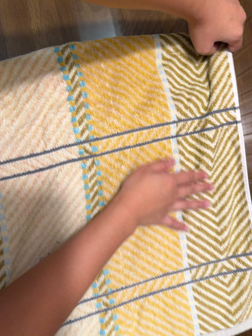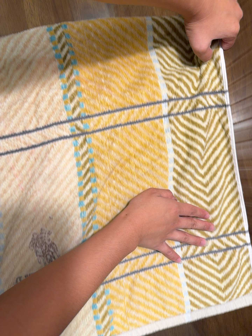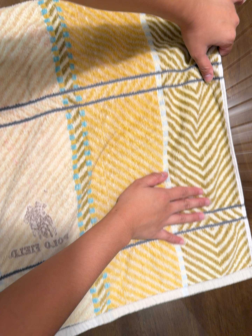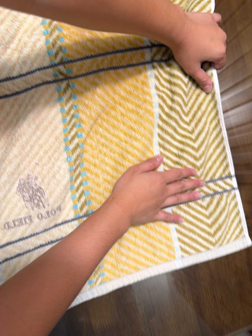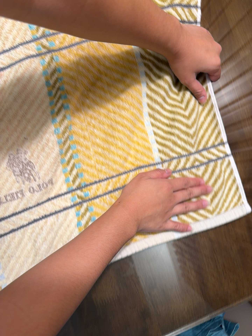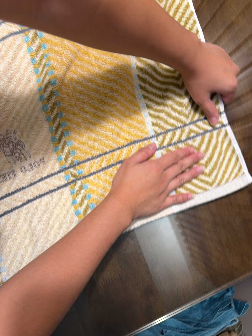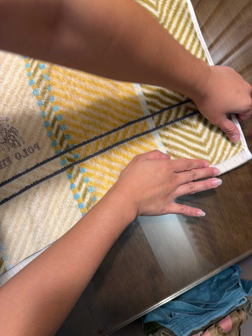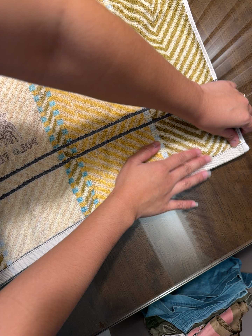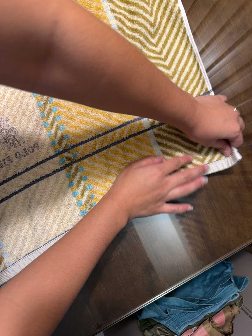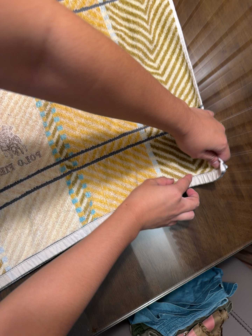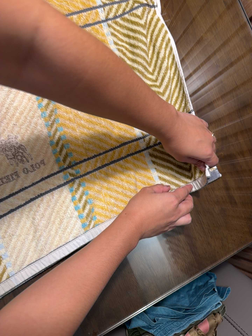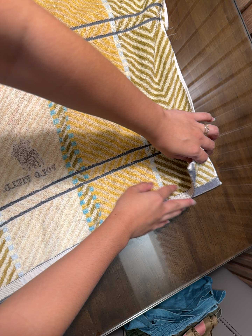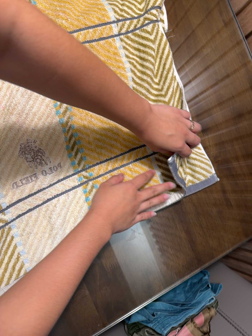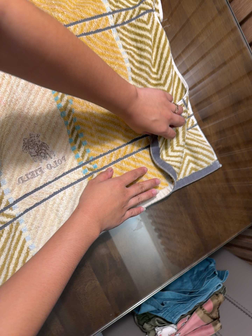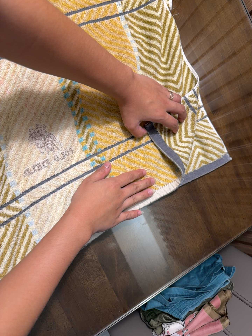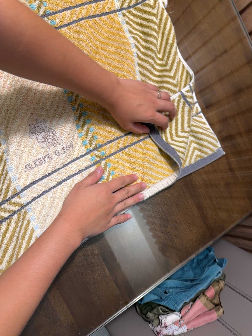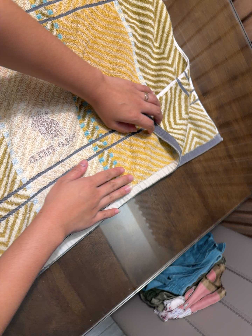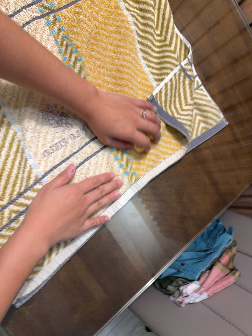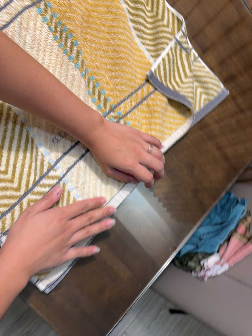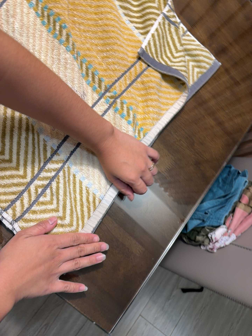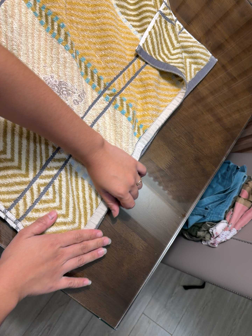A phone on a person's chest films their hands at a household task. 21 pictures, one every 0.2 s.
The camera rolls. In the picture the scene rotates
counterclockwise.
0.0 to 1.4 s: The camera travels toward the bottom of its view, about 24 cm, so close, fixed things drift upward. It rolls about its line of sight by about 15 degrees, and the scene rotates counterclockwise.
1.4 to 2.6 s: The camera travels backward and to its left, about 12 cm, so what stands in front gets smaller.
2.6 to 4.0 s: The camera travels to its left and toward the bottom of its view, about 14 cm. It rolls about its line of sight by about 20 degrees, and the scene rotates counterclockwise.
The film runs backward here.
